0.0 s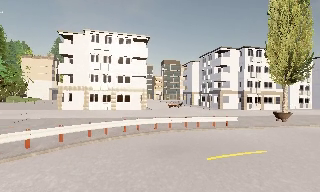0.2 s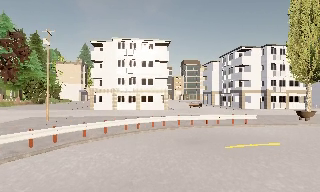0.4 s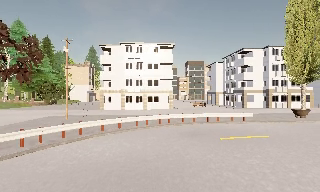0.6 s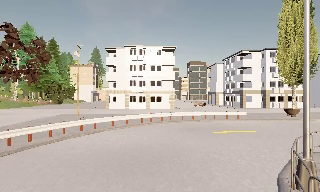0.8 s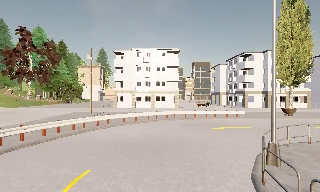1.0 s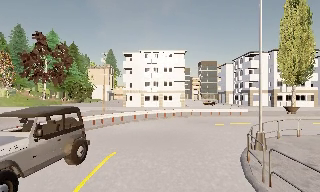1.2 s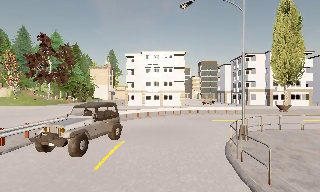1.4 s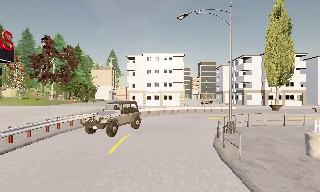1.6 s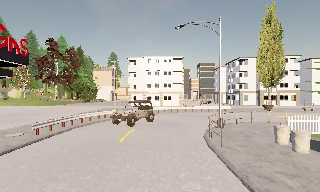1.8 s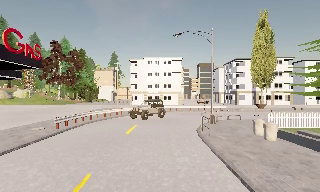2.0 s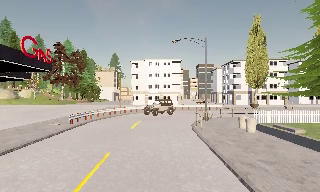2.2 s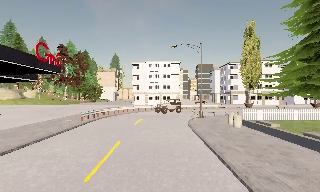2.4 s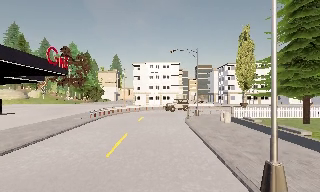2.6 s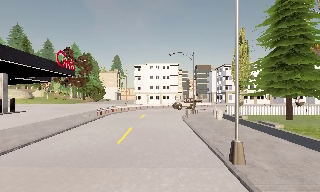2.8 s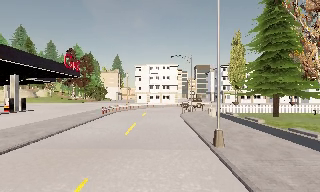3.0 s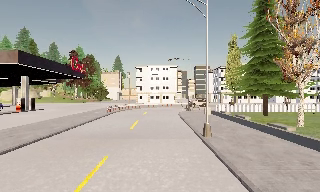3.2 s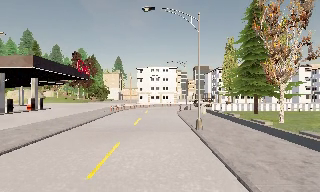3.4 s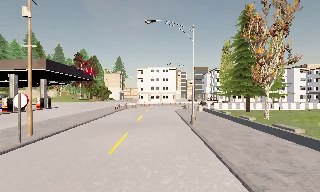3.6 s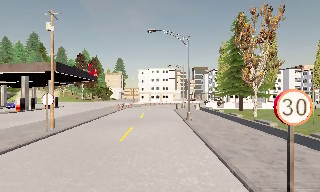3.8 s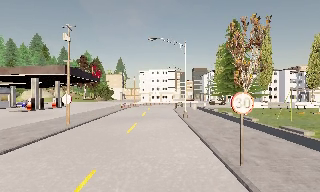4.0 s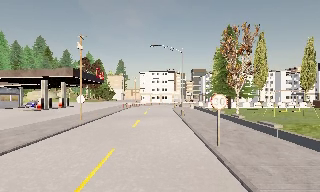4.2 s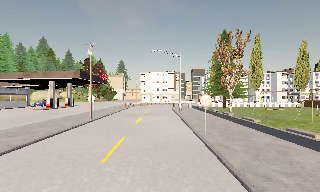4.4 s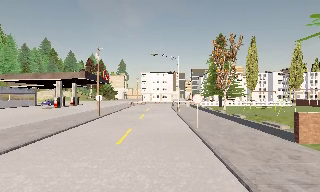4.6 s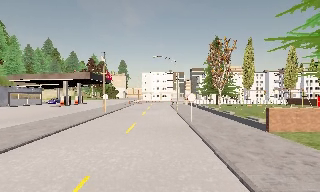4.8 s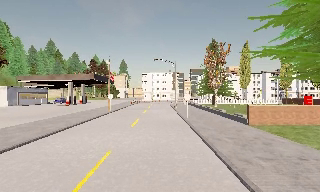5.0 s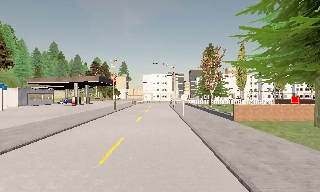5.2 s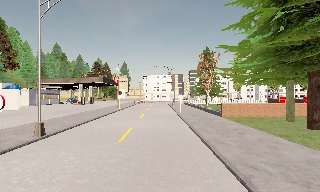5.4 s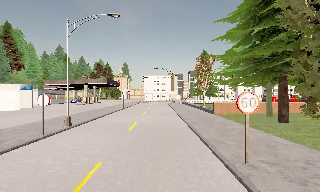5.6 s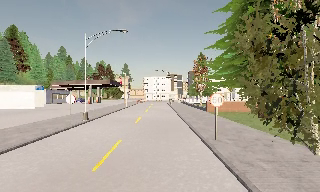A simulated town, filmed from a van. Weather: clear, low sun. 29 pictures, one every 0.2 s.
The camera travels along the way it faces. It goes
backward.
0.0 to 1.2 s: The camera pans to its left, which is counterclockwise from overhead, by about 15 degrees. It travels backward, about 9 m, so what stands in front gets smaller.
1.2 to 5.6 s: The camera travels backward, about 40 m, so what stands in front gets smaller.
The film runs backward here.
